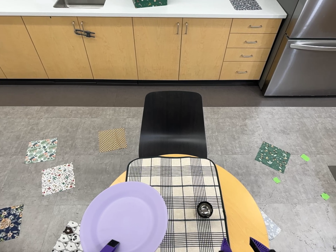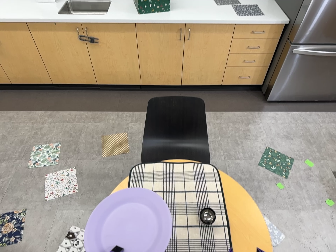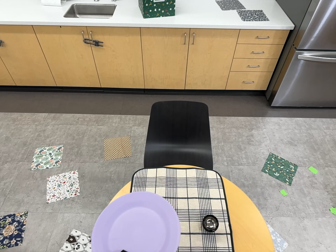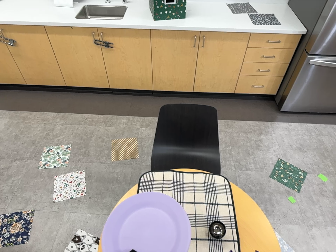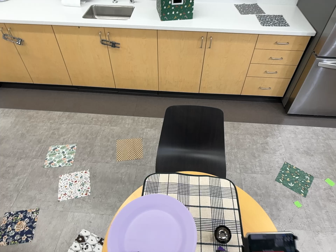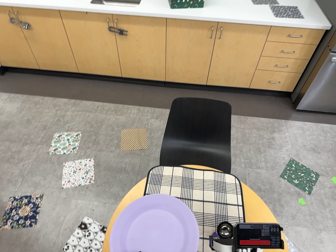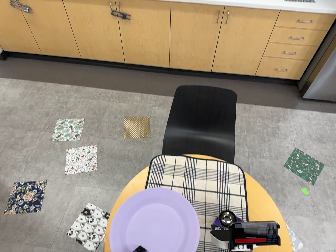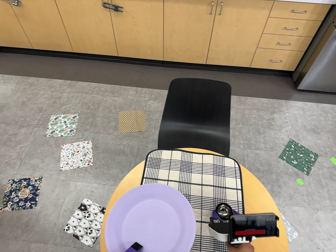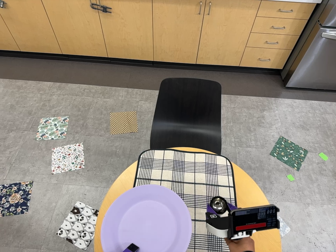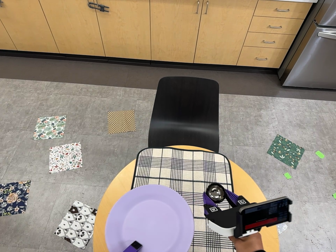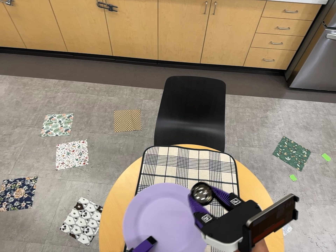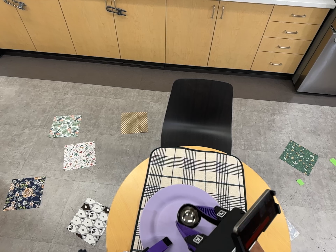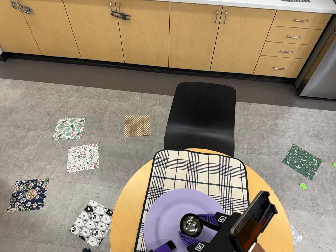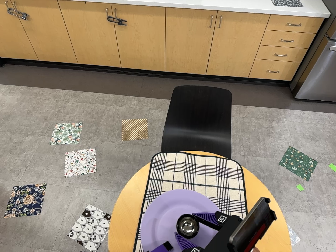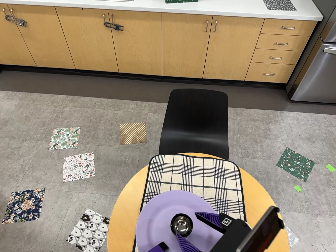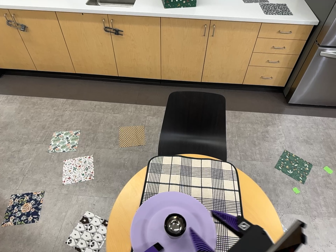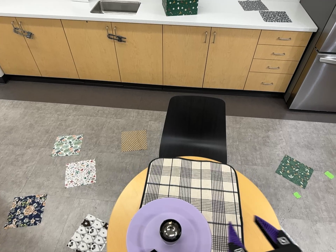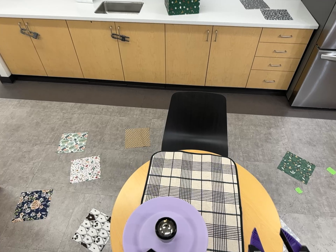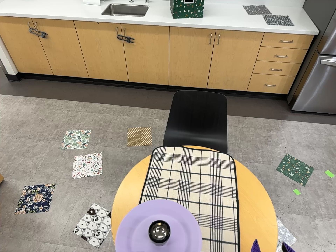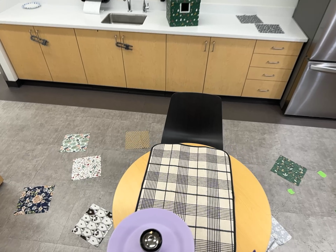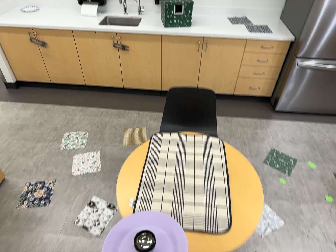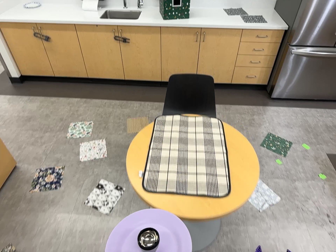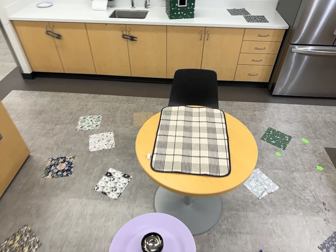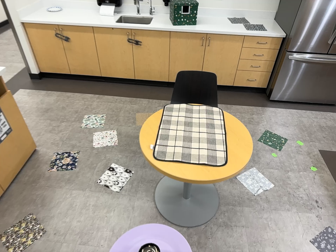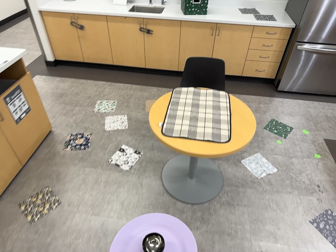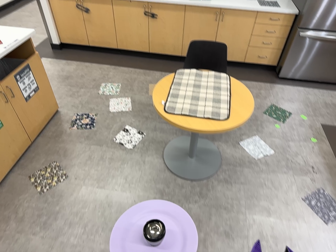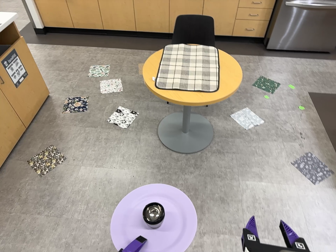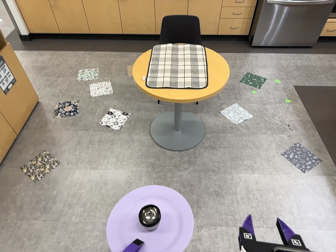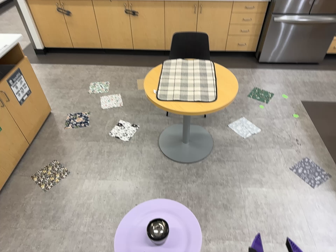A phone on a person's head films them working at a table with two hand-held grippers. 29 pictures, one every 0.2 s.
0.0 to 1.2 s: The camera travels forward and toward the top of its view, about 9 cm, so what stands in front looms larger.
1.2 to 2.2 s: The camera shifts only a little, or ends up much as it began.
2.2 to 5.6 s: The camera travels backward and toward the bottom of its view, about 140 cm, so what stands in front gets smaller. Its aim tips toward the top of its view by about 10 degrees.
The film runs backward here.
